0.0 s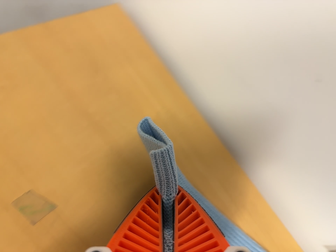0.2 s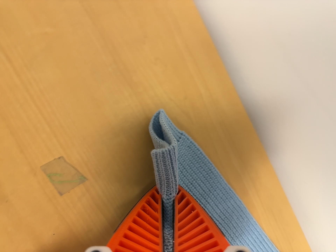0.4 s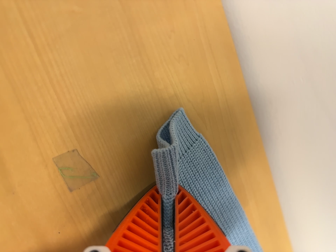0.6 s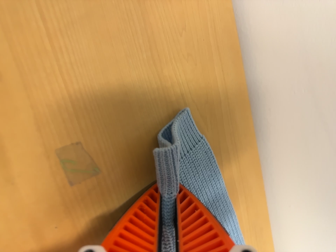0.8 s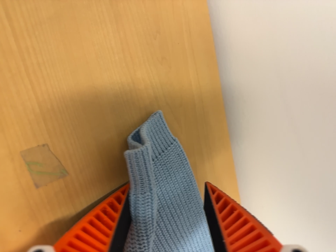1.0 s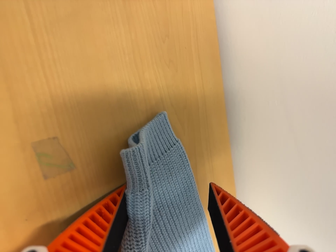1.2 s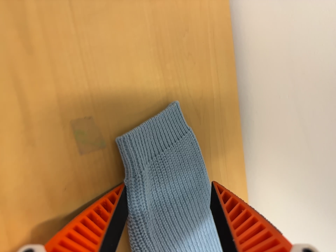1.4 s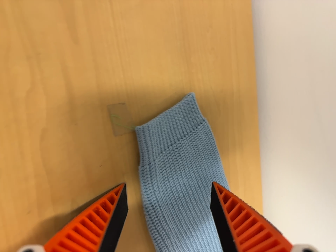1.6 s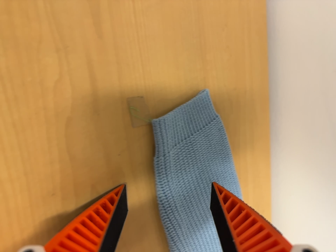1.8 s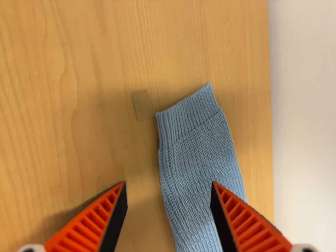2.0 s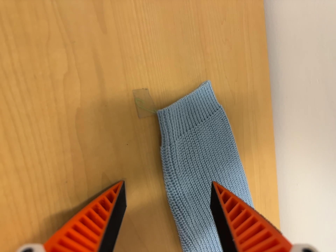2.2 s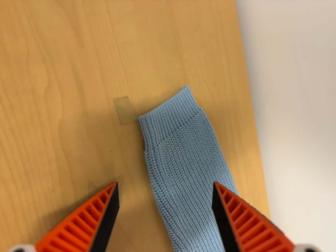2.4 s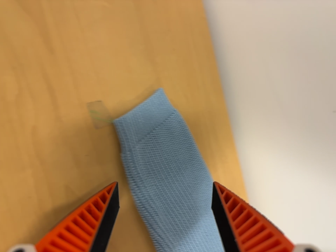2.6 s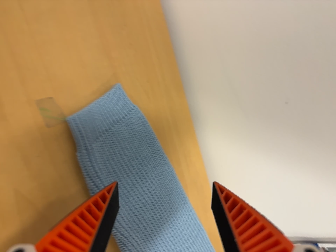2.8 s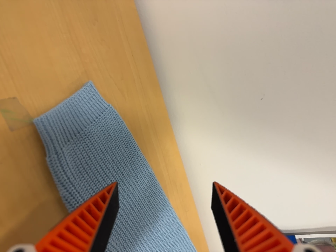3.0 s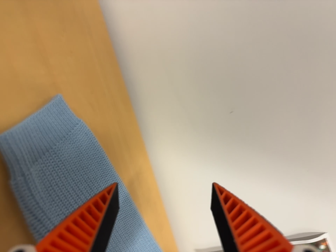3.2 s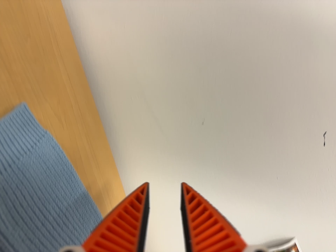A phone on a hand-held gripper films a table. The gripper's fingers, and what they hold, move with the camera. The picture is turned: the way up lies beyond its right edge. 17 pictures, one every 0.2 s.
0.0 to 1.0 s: The camera travels to its left, about 9 cm. It rolls about its line of sight by about 25 degrees, and the scene rotates clockwise.
1.0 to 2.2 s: The camera travels backward and toward the bottom of its view, about 8 cm, so what stands in front gets smaller.
2.2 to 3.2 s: The camera pans to its right by about 35 degrees. Its aim tips toward the top of its view by about 10 degrees, and the scene shifts downward. It rolls about its line of sight by about 10 degrees, and the scene rotates counterclockwise.
The film runs backward here.
